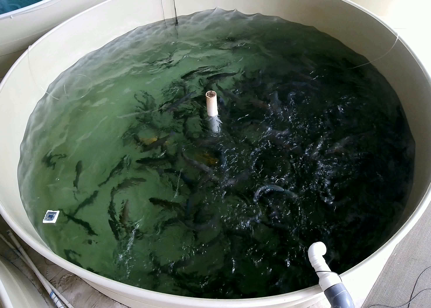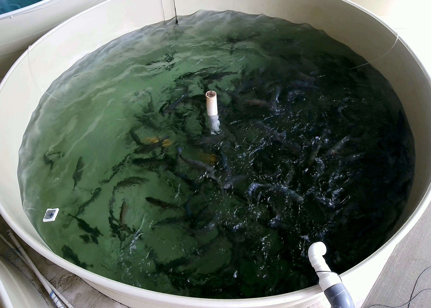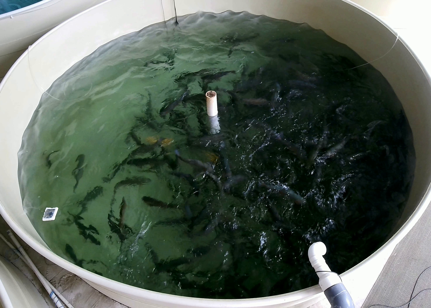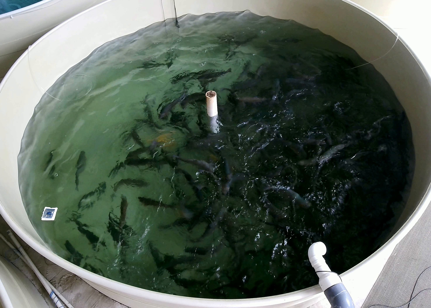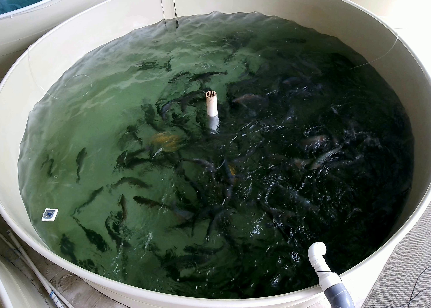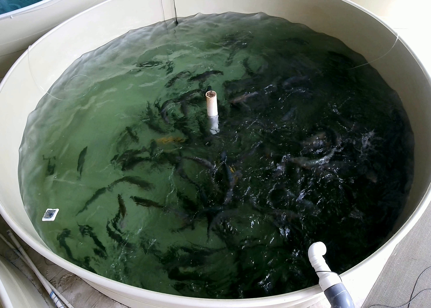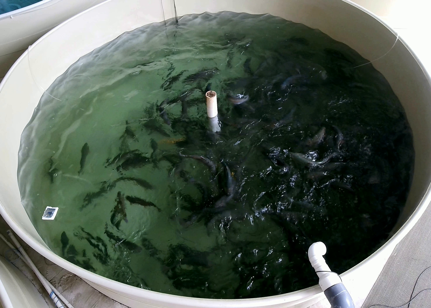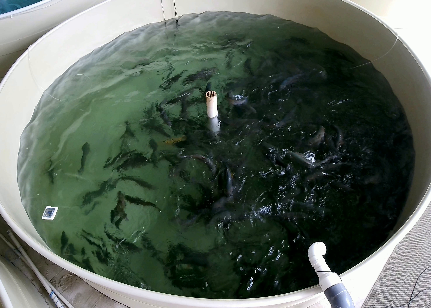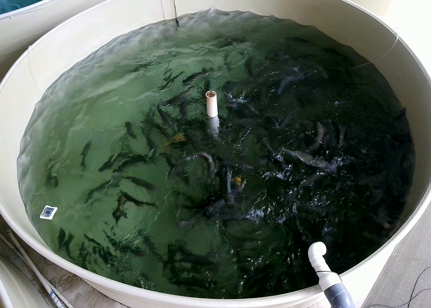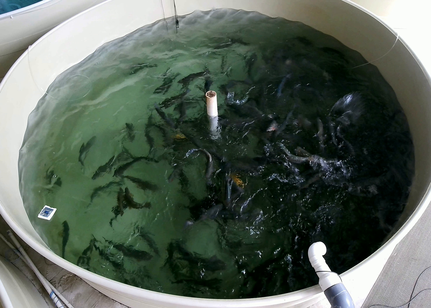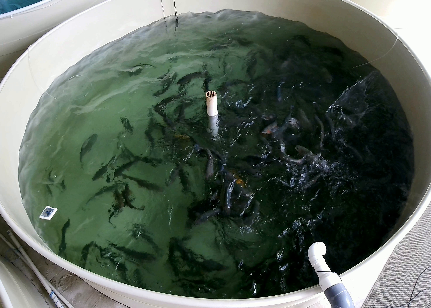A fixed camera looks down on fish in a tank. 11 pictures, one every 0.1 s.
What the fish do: Weak feeding.
